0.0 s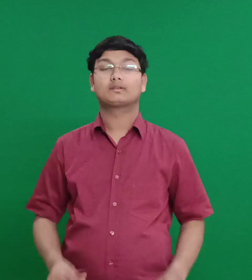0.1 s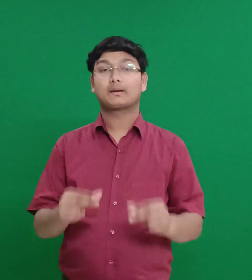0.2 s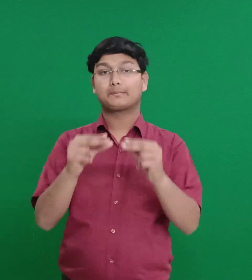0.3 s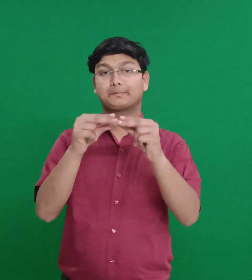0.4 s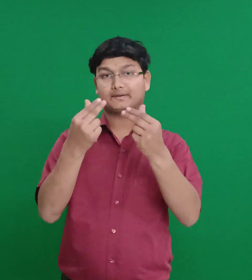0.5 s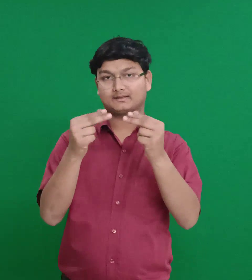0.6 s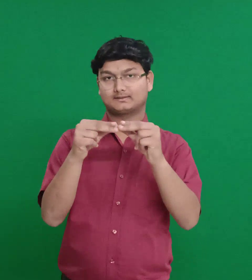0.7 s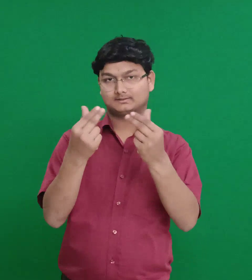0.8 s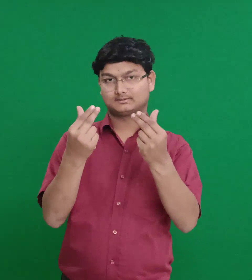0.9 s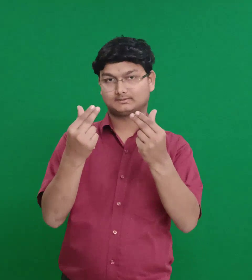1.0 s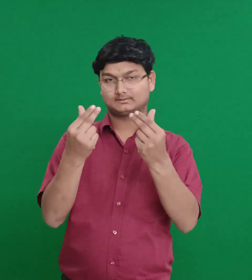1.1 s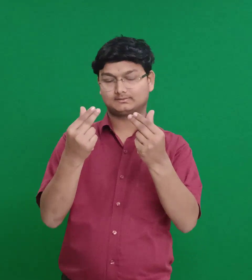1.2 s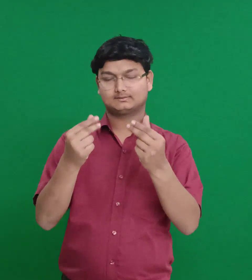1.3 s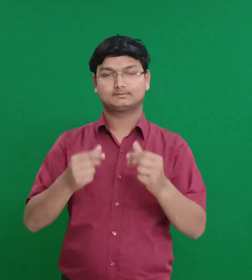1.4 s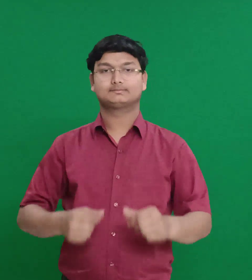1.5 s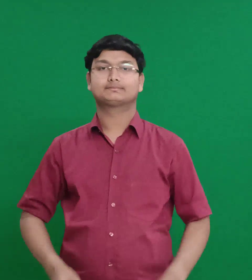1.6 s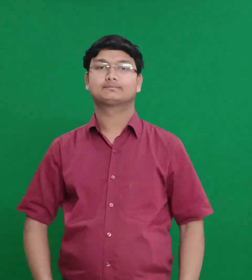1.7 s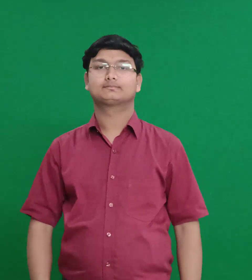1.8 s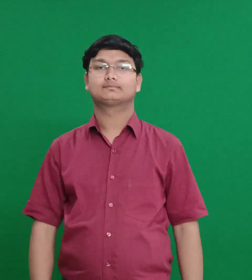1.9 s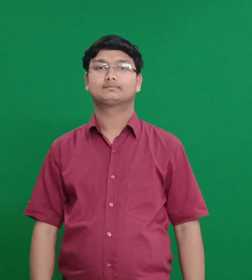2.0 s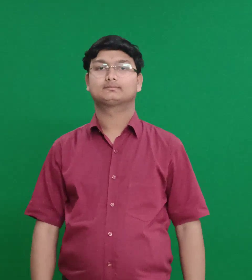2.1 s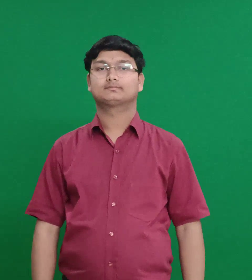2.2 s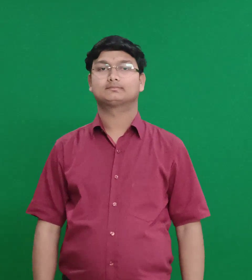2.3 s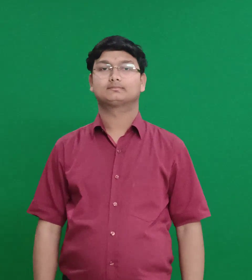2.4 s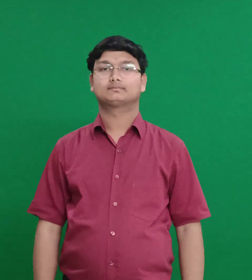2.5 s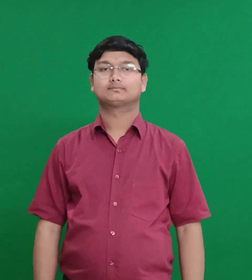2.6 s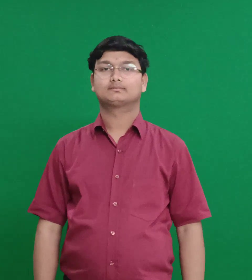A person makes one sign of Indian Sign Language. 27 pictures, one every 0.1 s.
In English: bethel
